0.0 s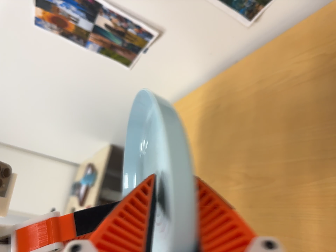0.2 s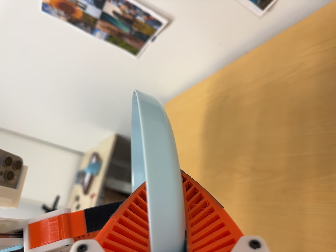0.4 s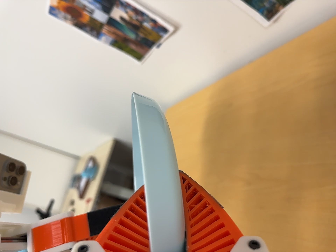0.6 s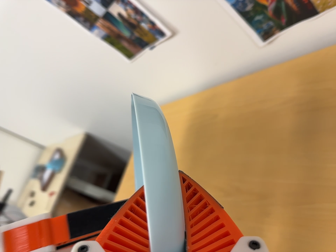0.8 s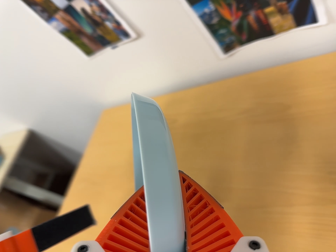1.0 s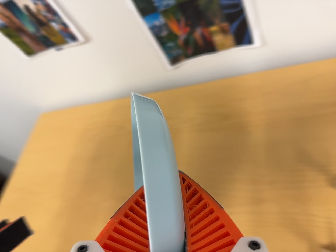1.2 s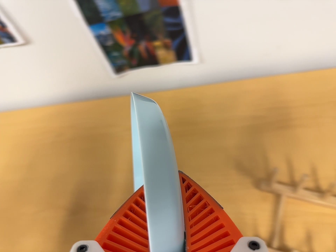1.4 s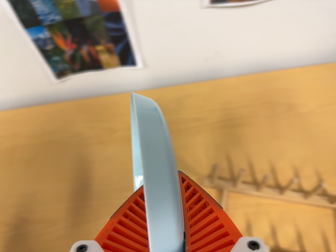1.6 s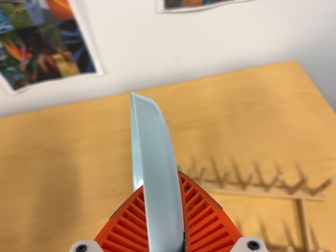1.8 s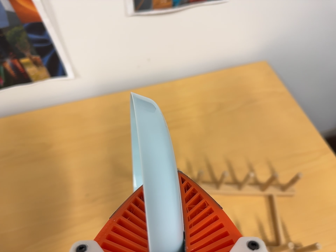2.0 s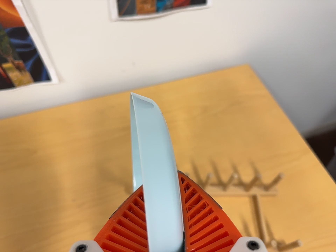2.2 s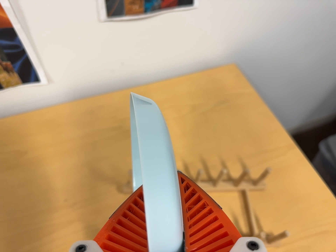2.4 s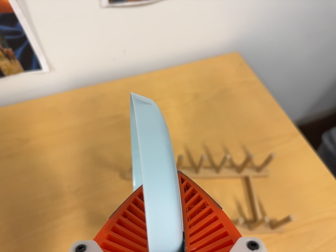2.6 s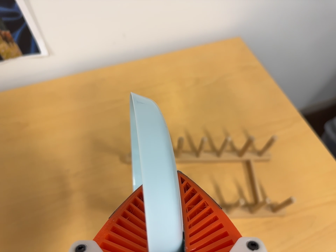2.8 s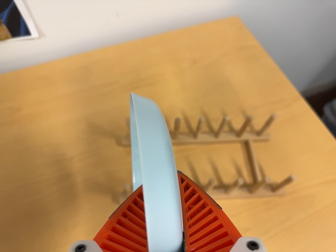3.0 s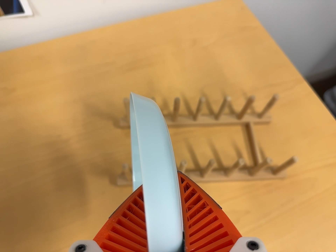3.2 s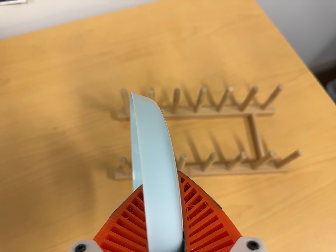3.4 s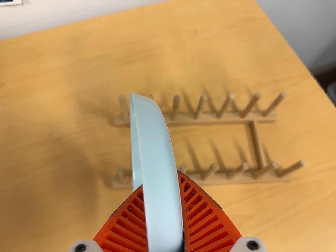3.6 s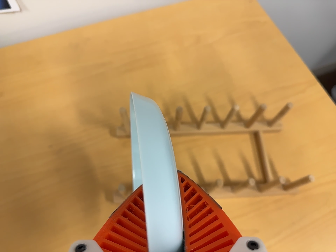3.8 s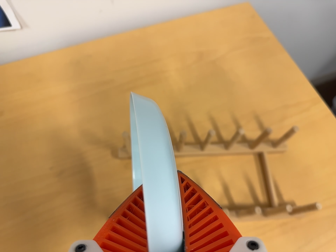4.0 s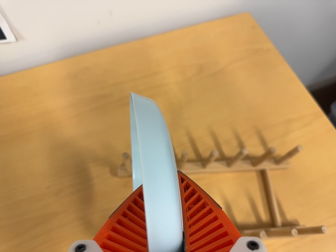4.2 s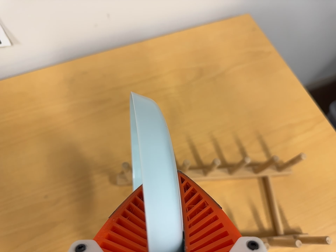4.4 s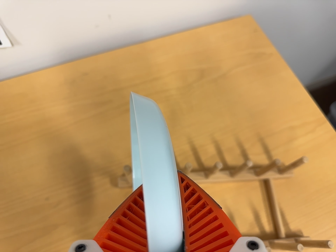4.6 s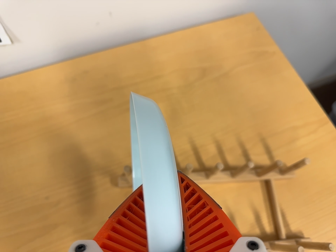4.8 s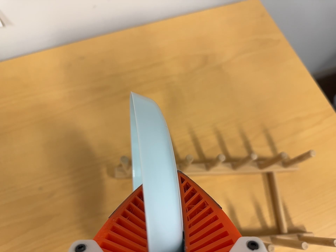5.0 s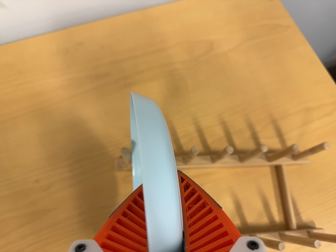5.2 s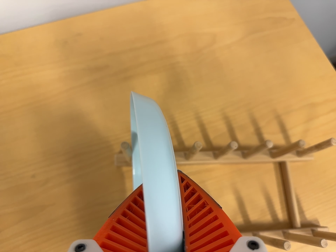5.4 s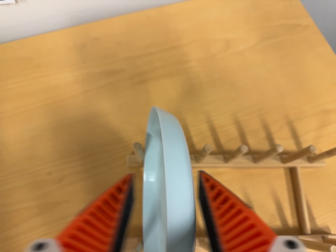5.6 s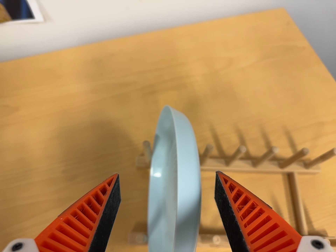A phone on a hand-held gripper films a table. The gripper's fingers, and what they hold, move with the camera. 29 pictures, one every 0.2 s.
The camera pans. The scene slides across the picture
to the left.
0.0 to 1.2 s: The camera swings to its right by about 45 degrees, and the scene slides to the left. It travels to its left, about 12 cm. It rolls about its line of sight by about 15 degrees, and the scene rotates clockwise.
1.2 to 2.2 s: The camera swings to its right by about 25 degrees, and the scene slides to the left. It travels to its right, about 5 cm, so close, fixed things drift to the left. It rolls about its line of sight by about 10 degrees, and the scene rotates counterclockwise.
2.2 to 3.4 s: The camera travels forward and toward the bottom of its view, about 7 cm, so what stands in front looms larger. Its aim tips toward the bottom of its view by about 10 degrees, and the scene shifts upward.
3.4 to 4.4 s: The camera travels toward the top of its view and forward, about 10 cm, so close, fixed things drift downward.
4.4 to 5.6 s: The camera shifts only a little, or ends up much as it began.
The film runs forward here.
